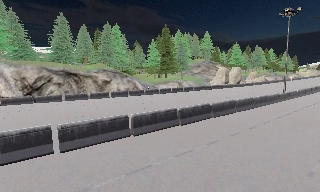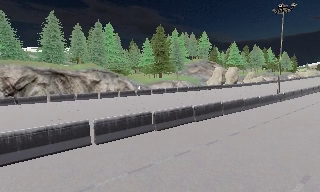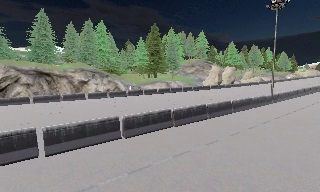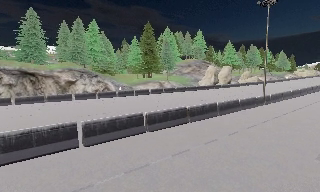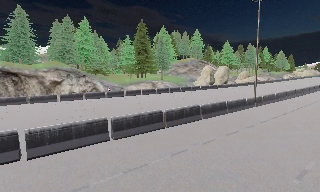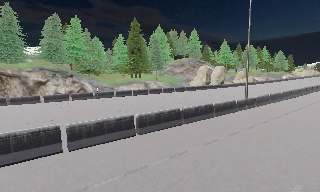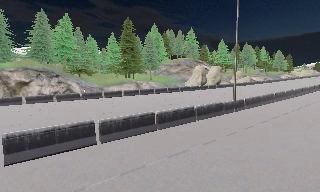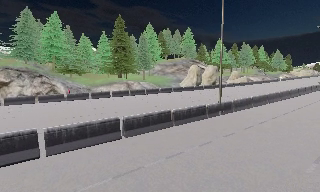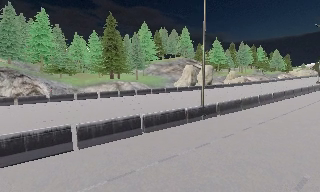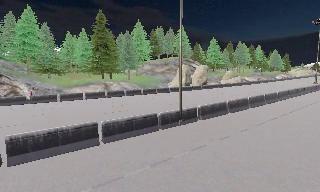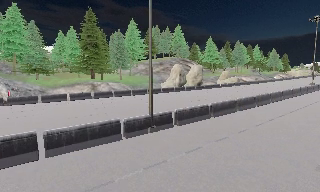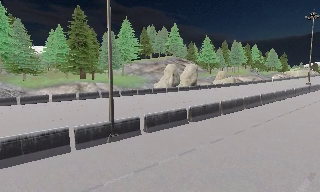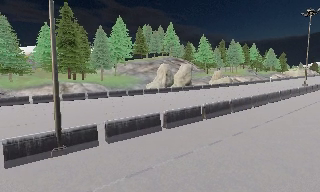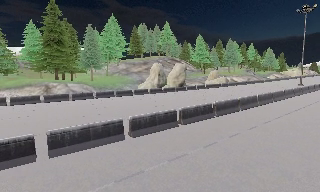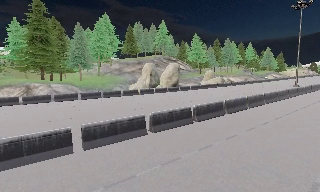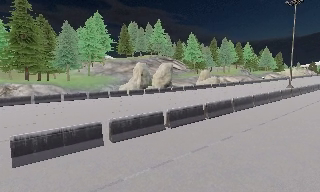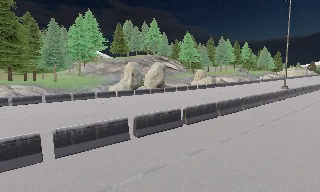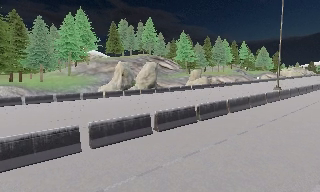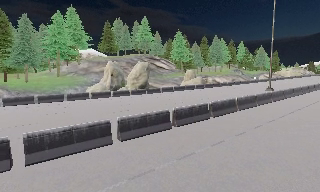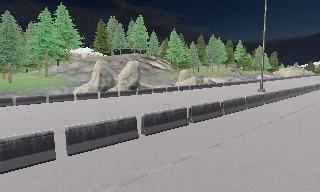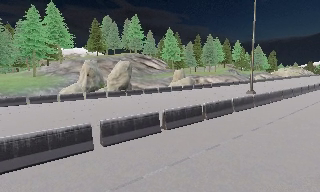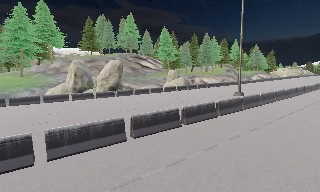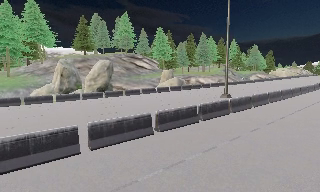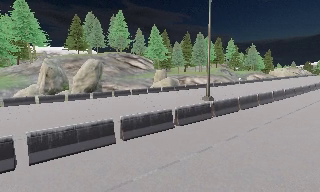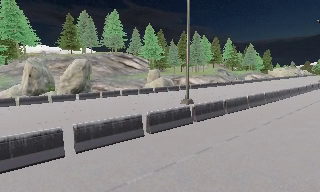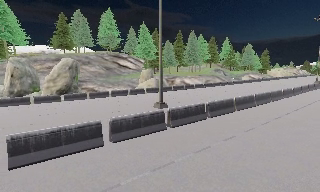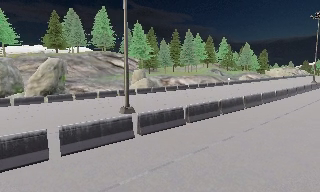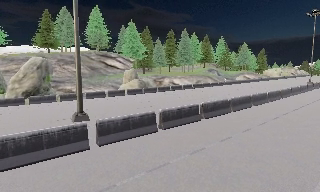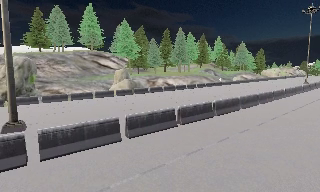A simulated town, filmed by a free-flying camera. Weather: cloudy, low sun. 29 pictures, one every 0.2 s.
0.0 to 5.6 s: The camera travels to its right and forward, about 60 m, so close, fixed things drift to the left.
The film runs forward here.
